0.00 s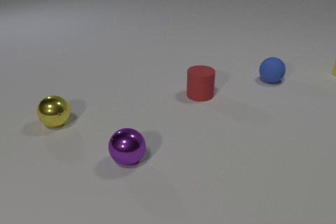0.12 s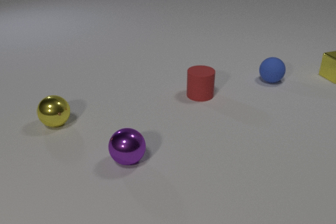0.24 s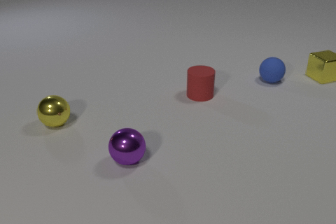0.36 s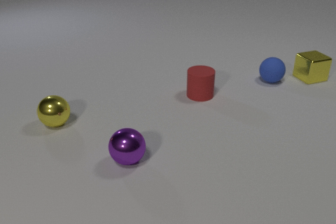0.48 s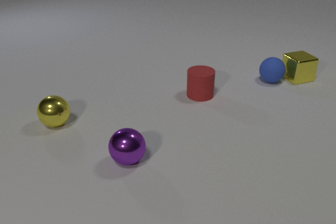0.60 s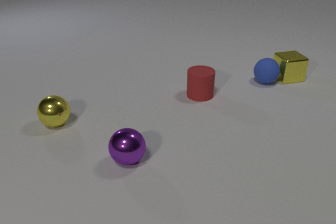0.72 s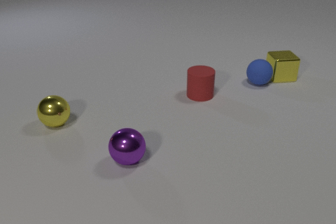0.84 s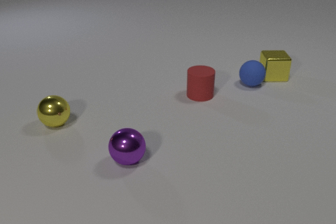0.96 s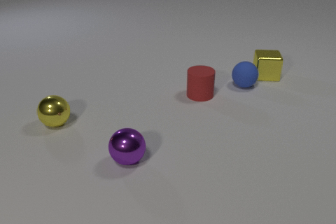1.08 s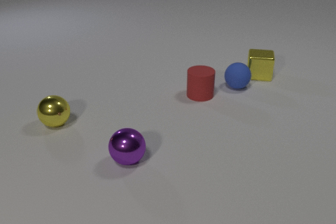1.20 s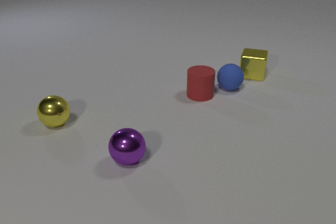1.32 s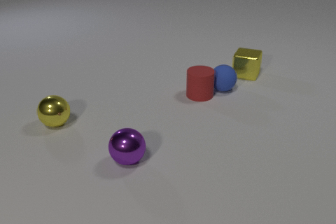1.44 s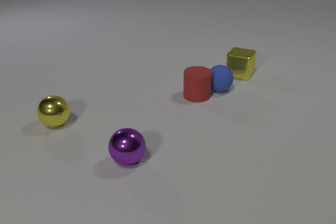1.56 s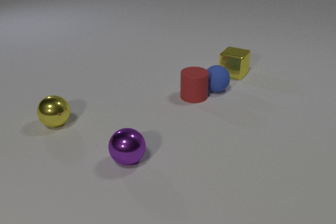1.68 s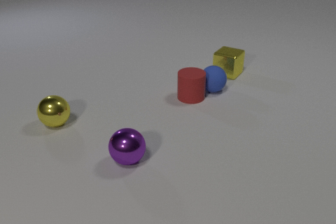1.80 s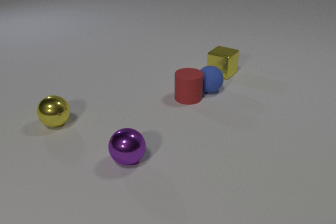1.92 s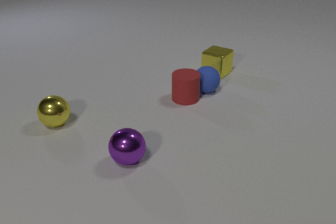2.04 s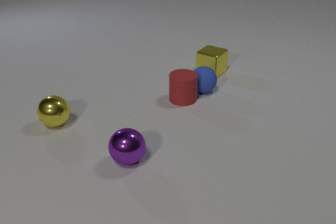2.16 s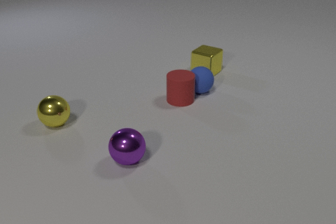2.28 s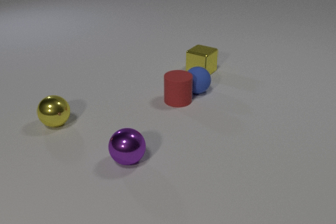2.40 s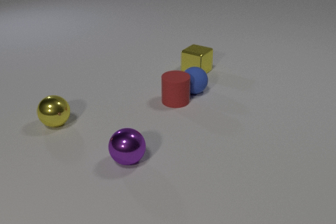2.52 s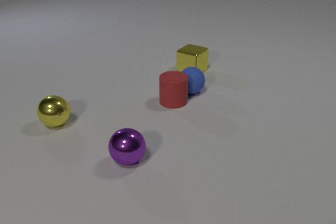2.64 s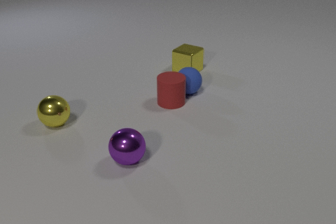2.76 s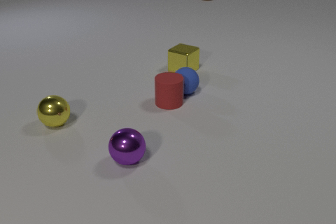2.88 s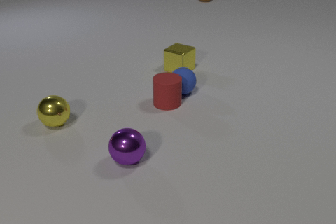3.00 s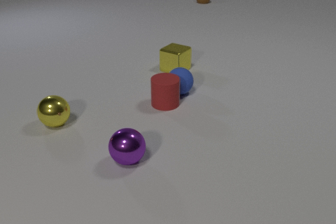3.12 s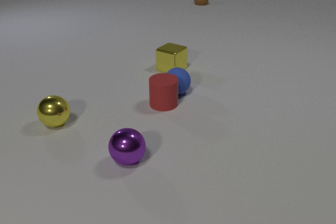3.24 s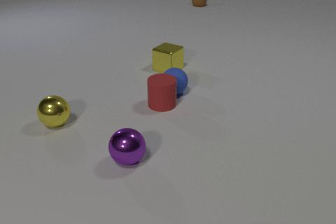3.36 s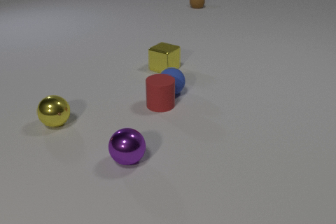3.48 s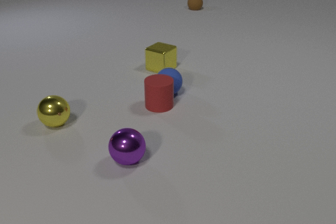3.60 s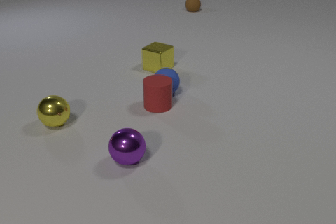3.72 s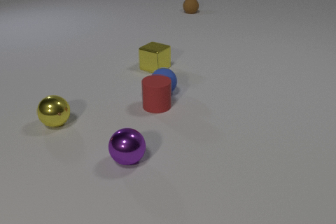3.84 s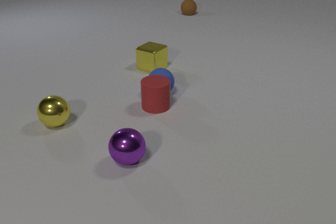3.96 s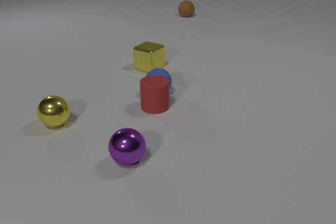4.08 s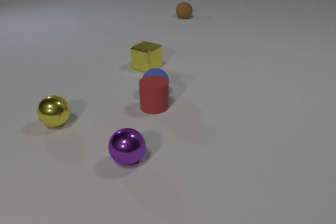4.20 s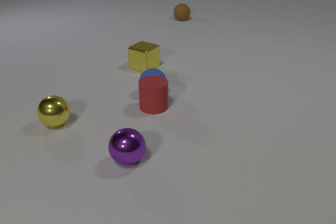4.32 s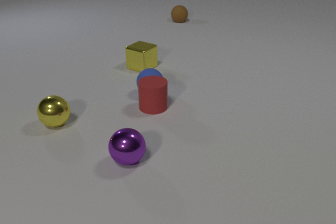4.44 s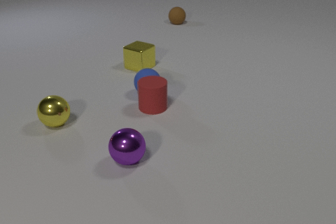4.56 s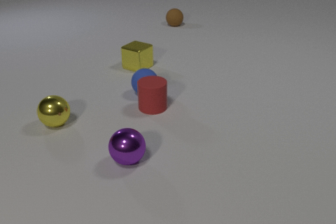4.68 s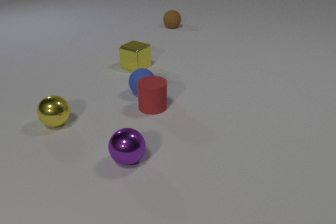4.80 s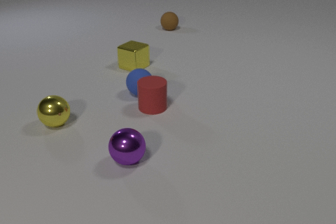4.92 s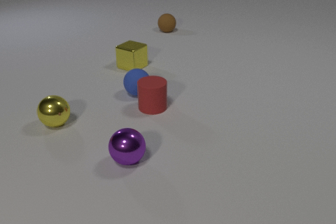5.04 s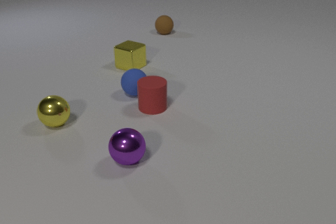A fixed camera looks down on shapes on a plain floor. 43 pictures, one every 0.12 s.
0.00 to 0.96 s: The yellow metal cube slides to the left, spins clockwise seen from above by about 30 degrees, its near face sliding to the left. The blue rubber sphere rolls to the left and toward the camera. The yellow metal cube and the blue rubber sphere collide.
0.96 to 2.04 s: The yellow metal cube slides to the left, spins clockwise seen from above by about 30 degrees, its near face sliding to the left. The blue rubber sphere rolls to the left and toward the camera. The red rubber cylinder slides to the left and toward the camera. The blue rubber sphere and the red rubber cylinder collide.
2.04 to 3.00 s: The yellow metal cube slides to the left. The blue rubber sphere rolls to the left. The brown rubber sphere comes in at the top edge, rolls toward the camera. The red rubber cylinder slides to the left and toward the camera.
3.00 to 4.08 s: The yellow metal cube slides to the left. The blue rubber sphere rolls to the left. The brown rubber sphere rolls toward the camera. The red rubber cylinder slides to the left and toward the camera.
4.08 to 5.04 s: The yellow metal cube slides to the left. The blue rubber sphere rolls to the left. The brown rubber sphere rolls toward the camera.
How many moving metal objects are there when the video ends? 1.
What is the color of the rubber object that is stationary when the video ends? red.
What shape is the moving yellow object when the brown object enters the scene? cube.
